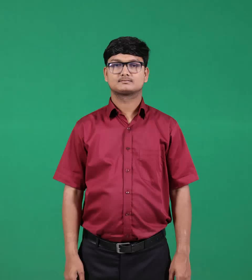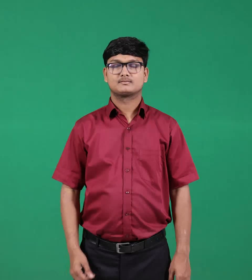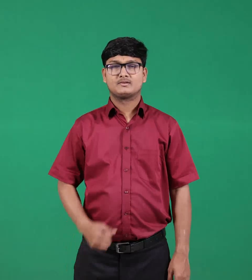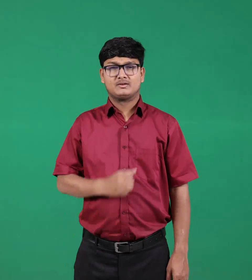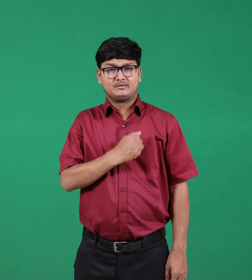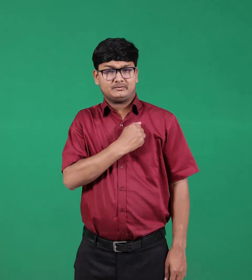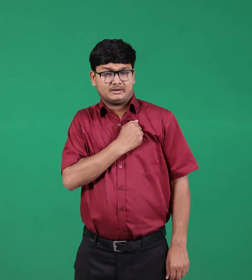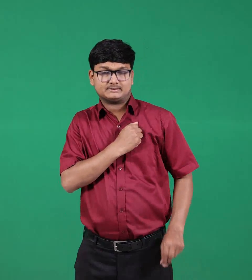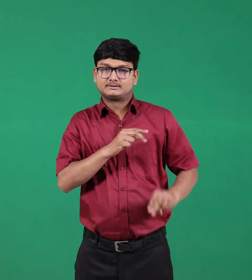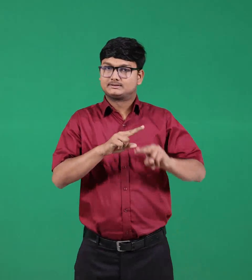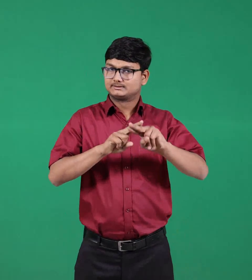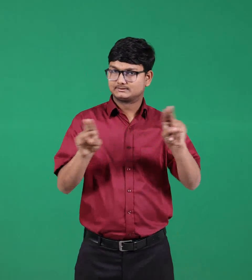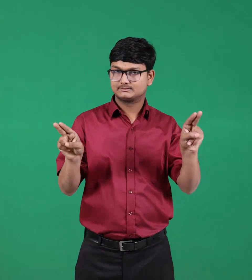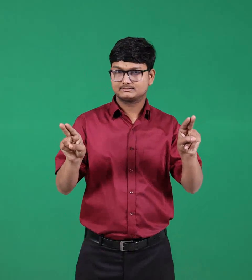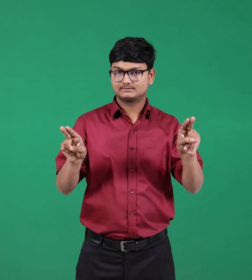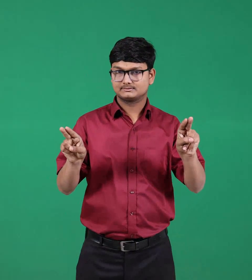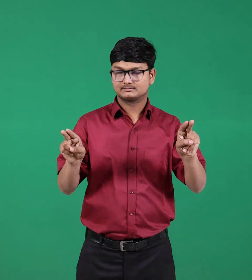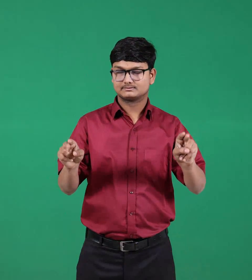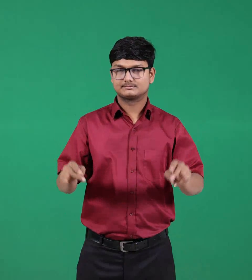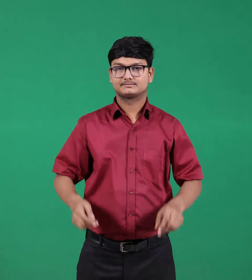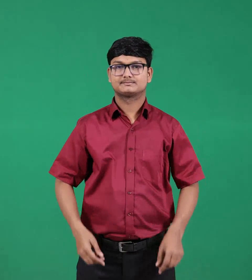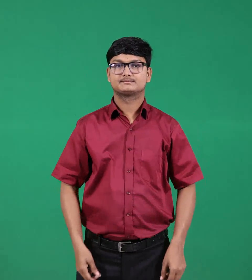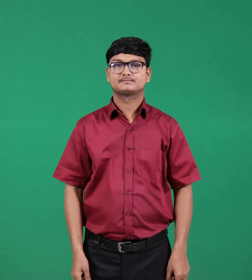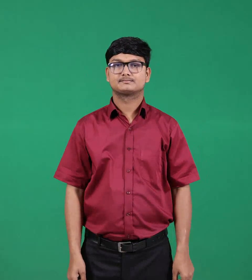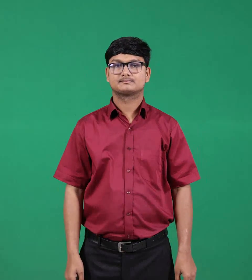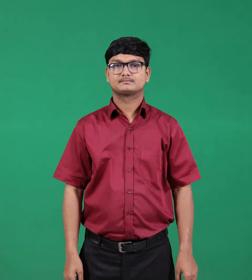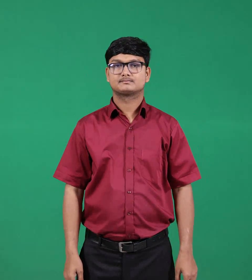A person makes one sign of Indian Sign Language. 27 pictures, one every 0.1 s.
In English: faithful
